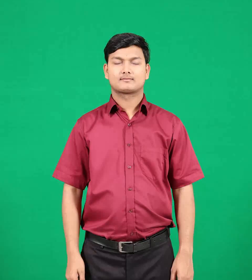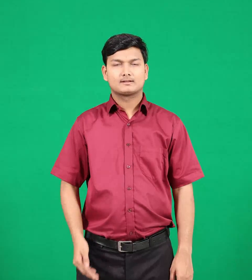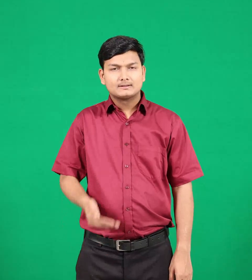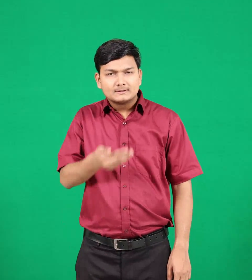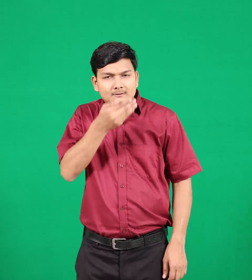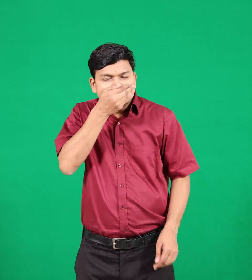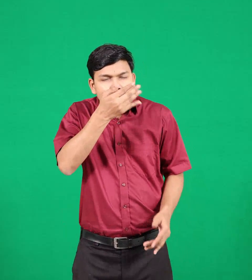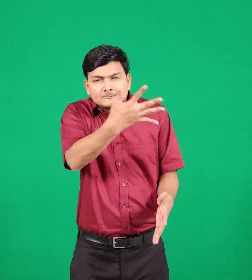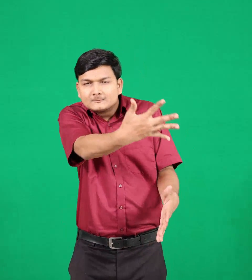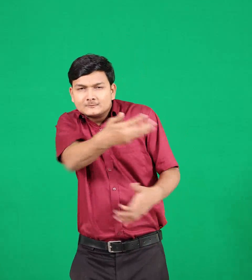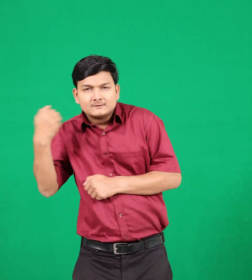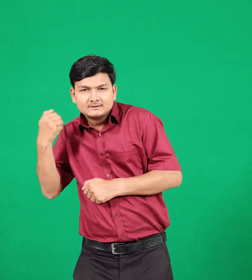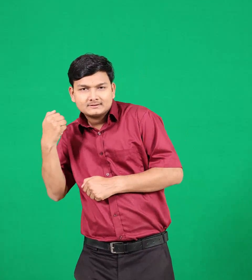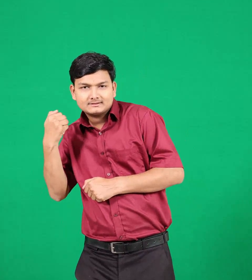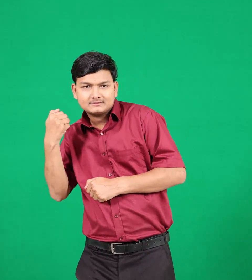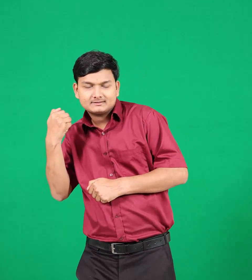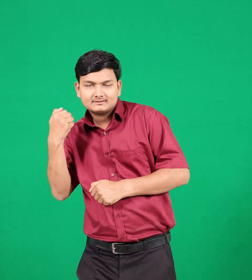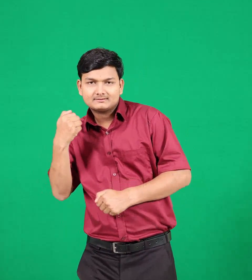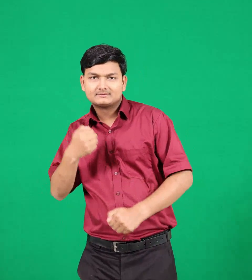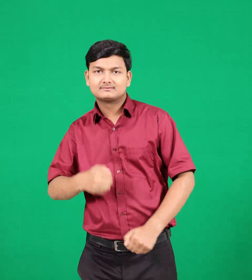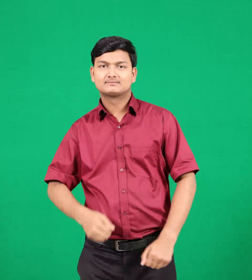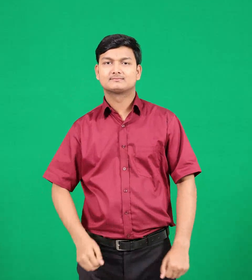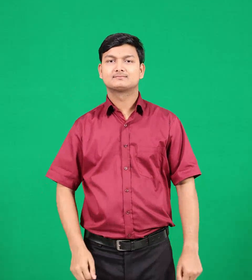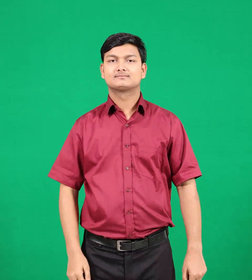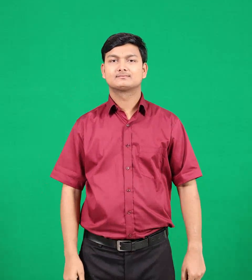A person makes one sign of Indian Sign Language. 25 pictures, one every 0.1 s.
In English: kidnap
